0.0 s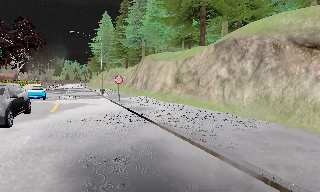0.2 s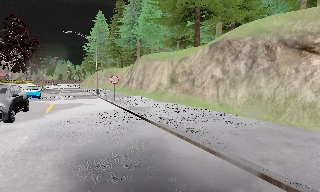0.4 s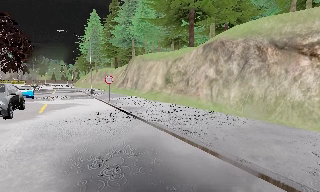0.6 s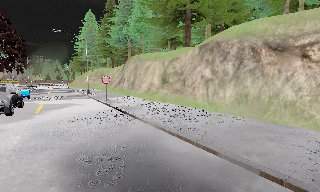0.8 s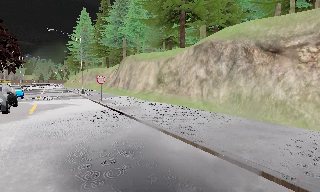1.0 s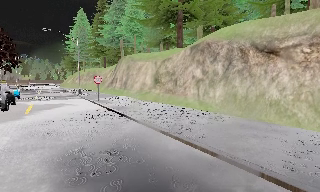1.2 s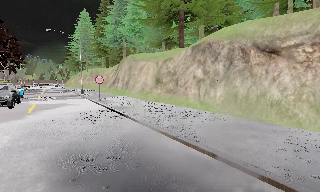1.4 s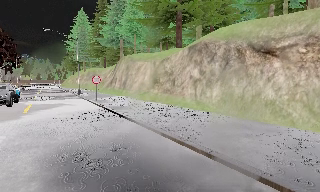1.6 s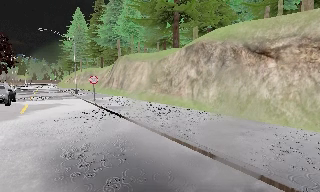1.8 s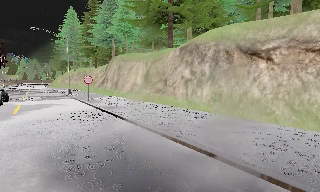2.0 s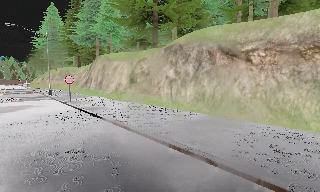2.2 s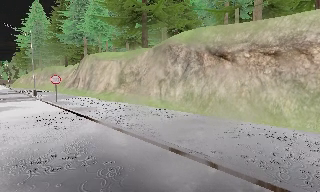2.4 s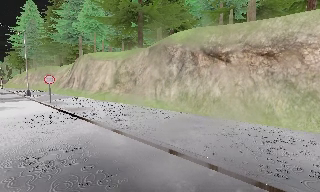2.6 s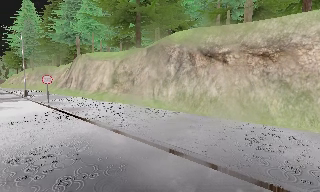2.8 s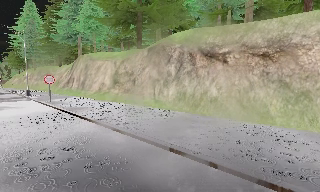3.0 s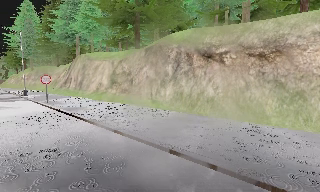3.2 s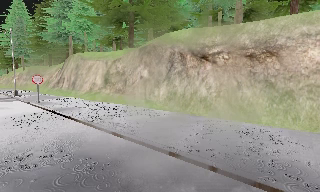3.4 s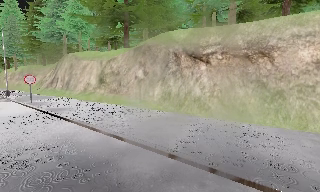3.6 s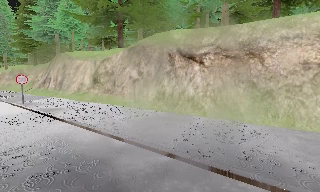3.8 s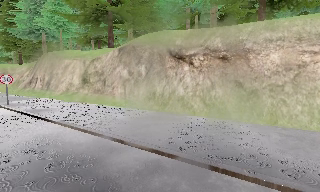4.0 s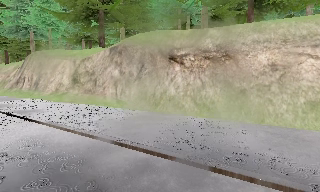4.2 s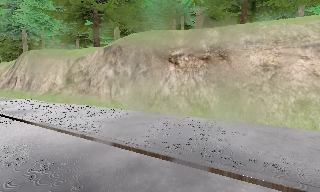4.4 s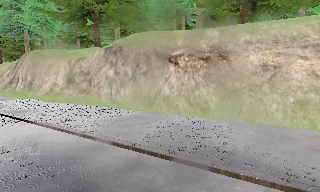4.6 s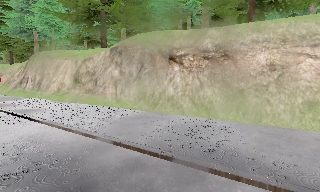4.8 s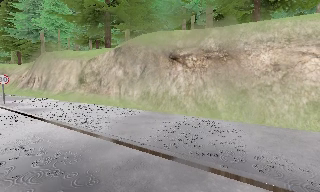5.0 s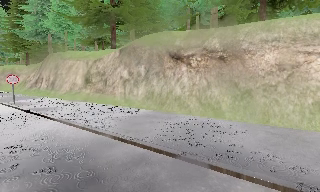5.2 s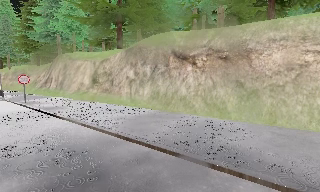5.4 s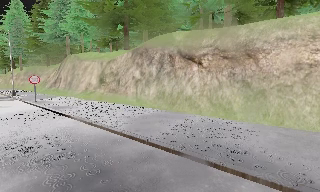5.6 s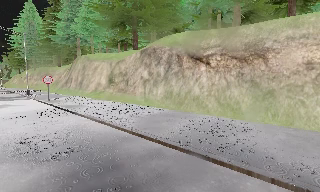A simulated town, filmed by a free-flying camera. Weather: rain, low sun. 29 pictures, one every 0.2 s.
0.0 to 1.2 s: The camera travels backward, about 0.5 m, so what stands in front gets smaller.
1.2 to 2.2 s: The scene slides to the left, as the camera pans about 10 degrees to its right.
2.2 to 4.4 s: The camera swings to its right by about 15 degrees, and the scene slides to the left. It travels to its right and backward, about 1 m, so close, fixed things drift to the left.
4.4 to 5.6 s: The camera pans to its left, which is counterclockwise from overhead, by about 15 degrees.
The film runs backward here.
